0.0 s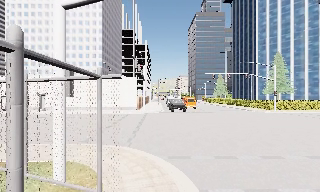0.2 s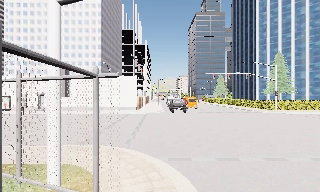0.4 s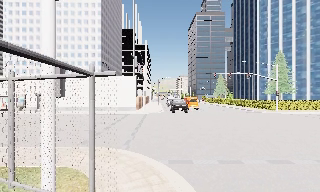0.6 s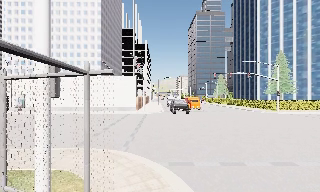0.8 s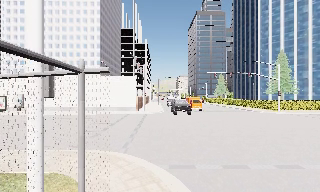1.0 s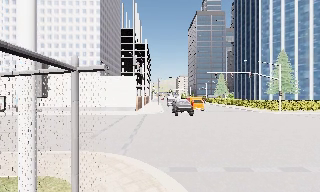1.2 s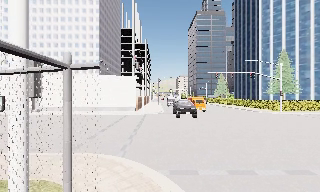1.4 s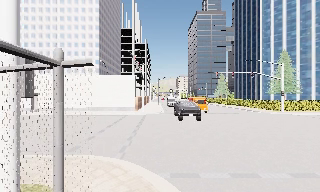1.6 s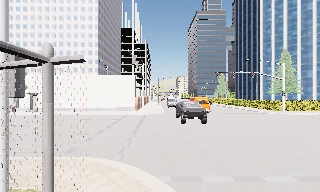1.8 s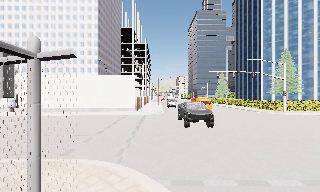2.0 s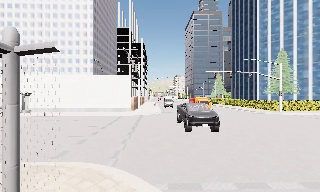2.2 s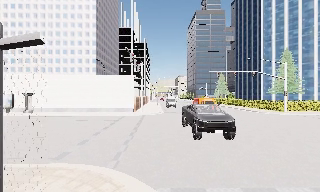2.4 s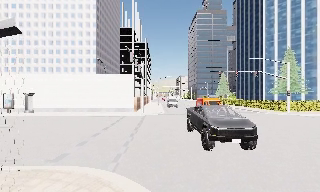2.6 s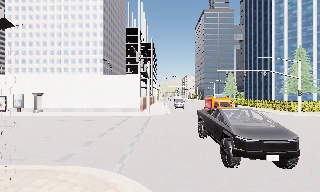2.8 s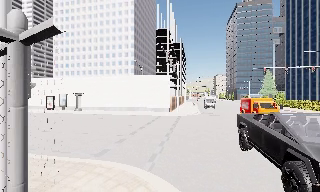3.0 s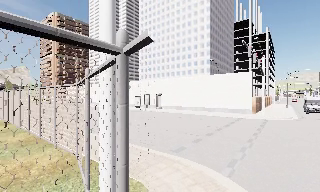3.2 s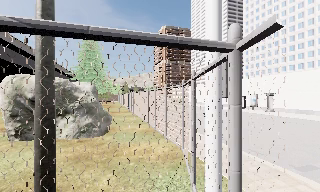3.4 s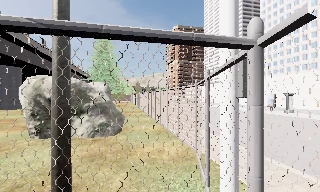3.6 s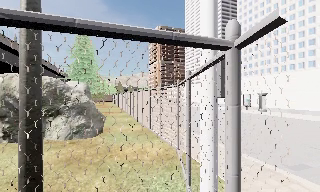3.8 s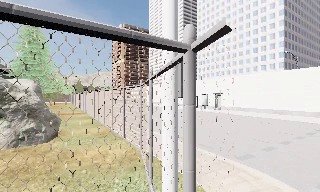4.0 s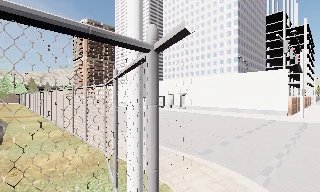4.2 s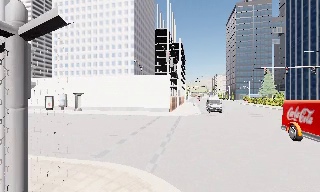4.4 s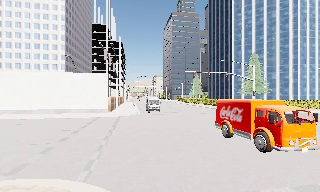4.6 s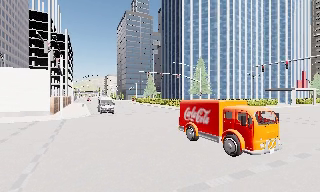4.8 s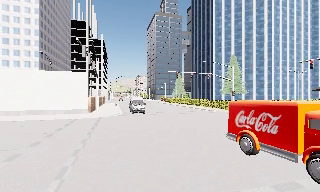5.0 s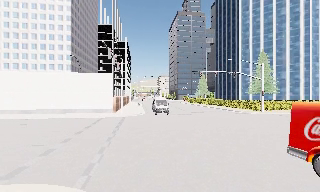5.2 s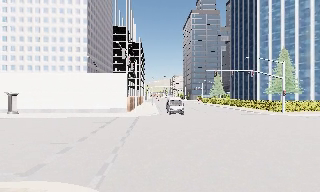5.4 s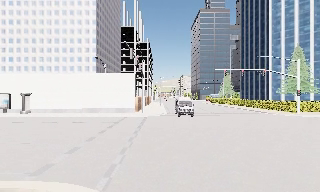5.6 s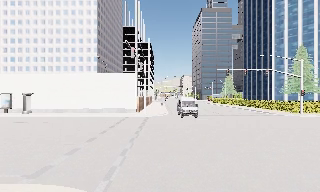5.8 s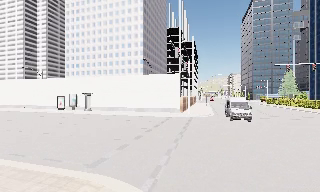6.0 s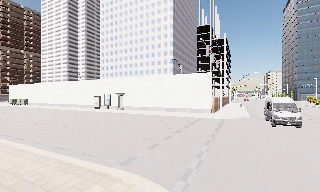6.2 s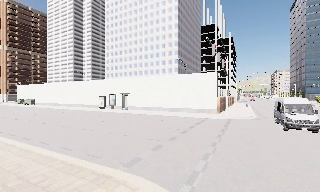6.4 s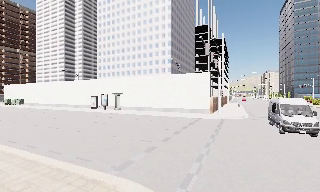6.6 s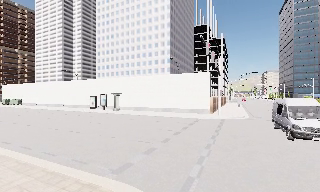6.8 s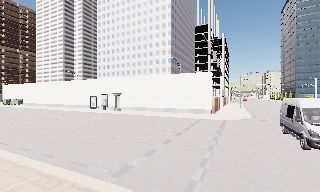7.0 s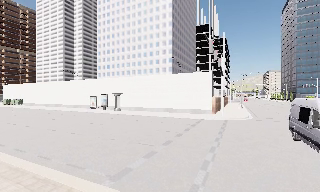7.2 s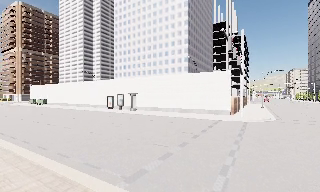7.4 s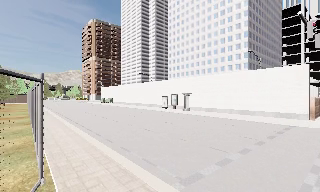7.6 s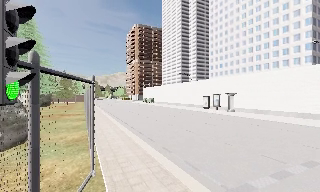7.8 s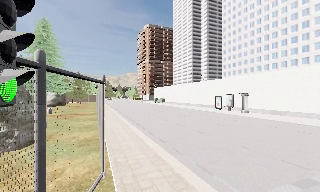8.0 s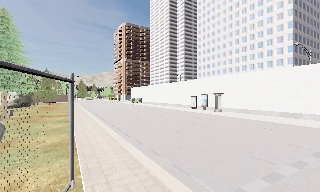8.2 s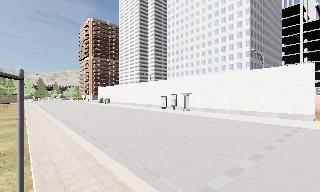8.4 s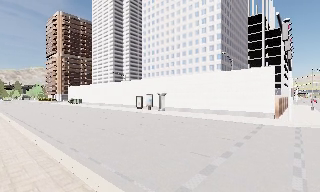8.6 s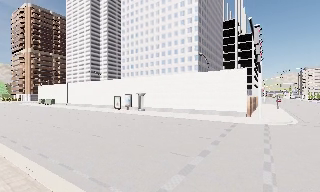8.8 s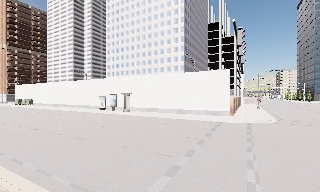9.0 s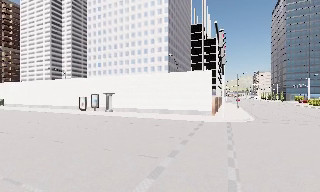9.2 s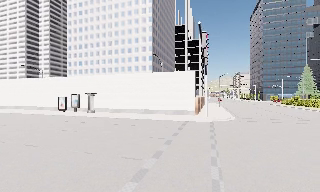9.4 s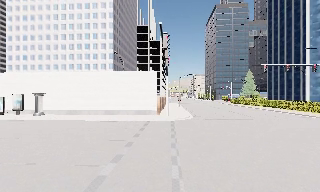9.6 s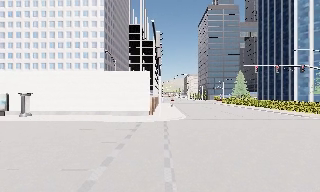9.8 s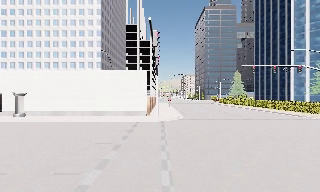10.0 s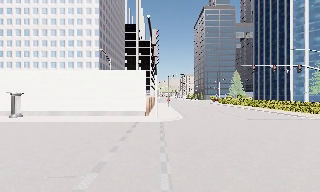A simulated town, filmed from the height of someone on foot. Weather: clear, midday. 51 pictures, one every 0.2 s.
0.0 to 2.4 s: The camera travels forward, about 2.5 m, so what stands in front looms larger.
2.4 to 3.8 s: The camera swings to its left by about 60 degrees, and the scene slides to the right.
3.8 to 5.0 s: The camera swings to its right by about 65 degrees, and the scene slides to the left. It travels forward, about 0.5 m.
5.0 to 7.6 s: The camera swings to its left by about 70 degrees, and the scene slides to the right. It travels forward, about 2.5 m.
7.6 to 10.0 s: The camera swings to its right by about 65 degrees, and the scene slides to the left. It travels forward, about 2.5 m.
The film runs forward here.
